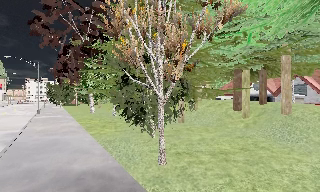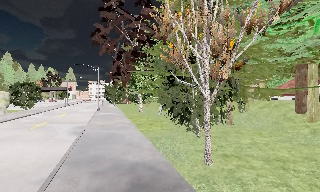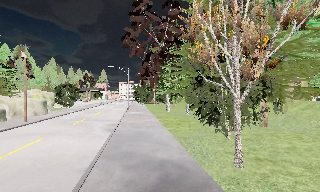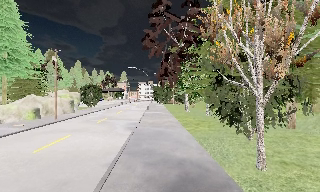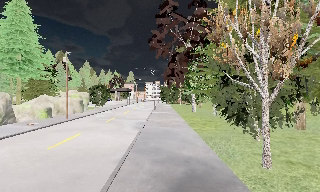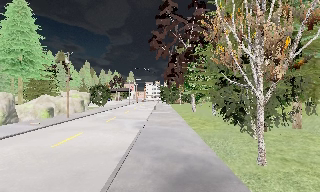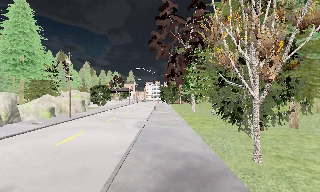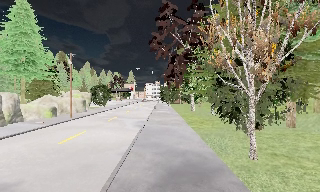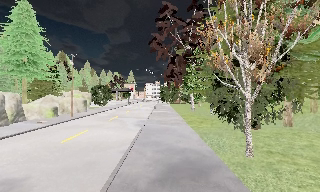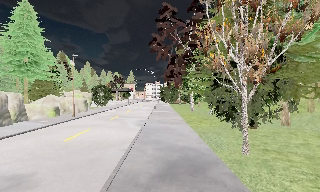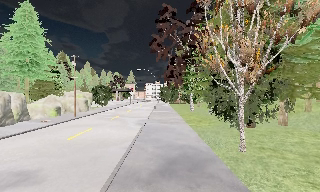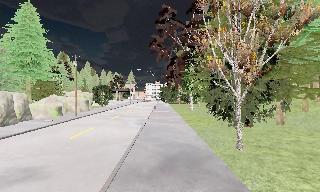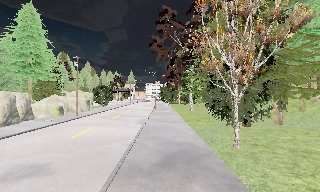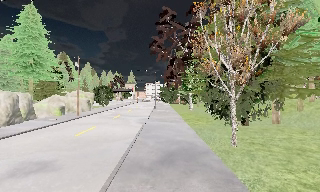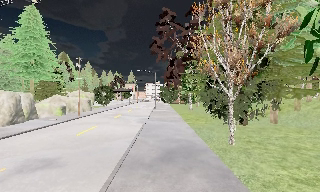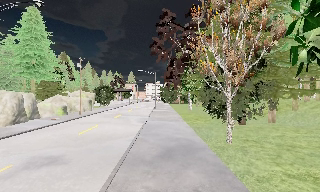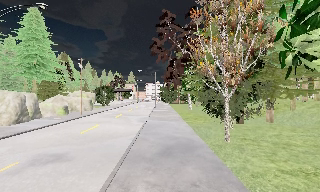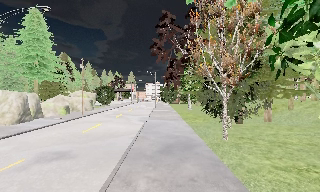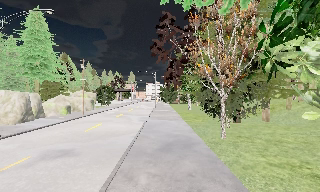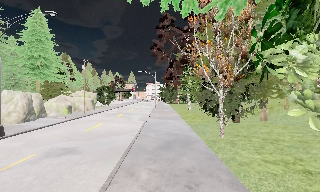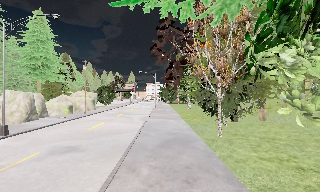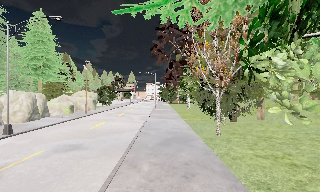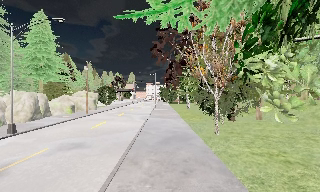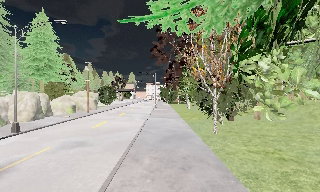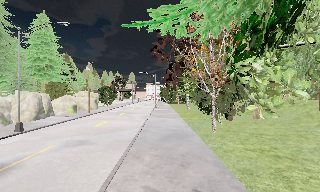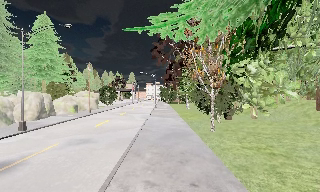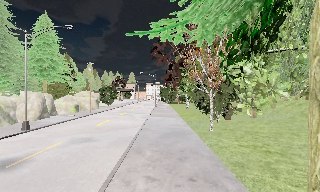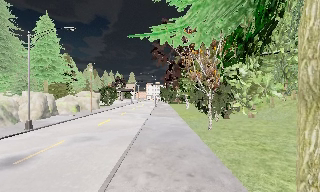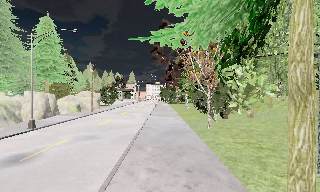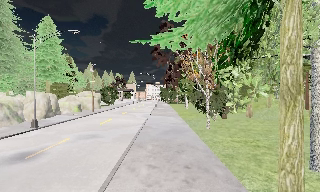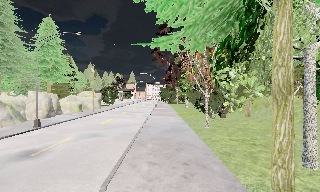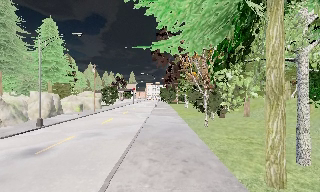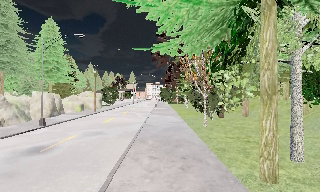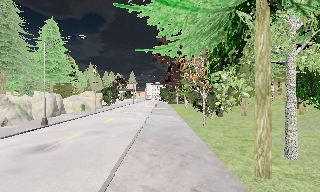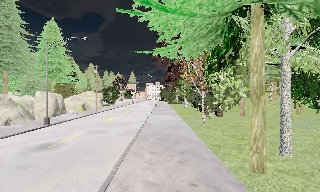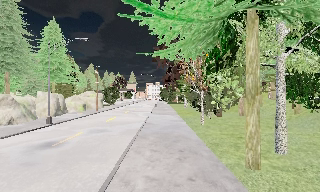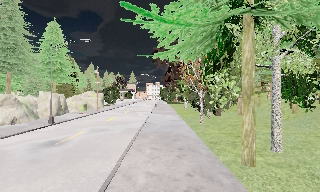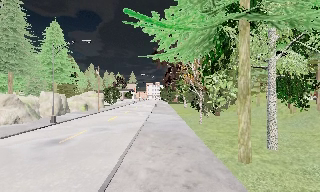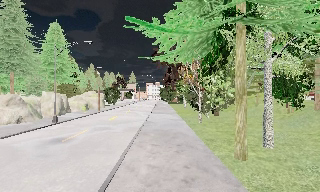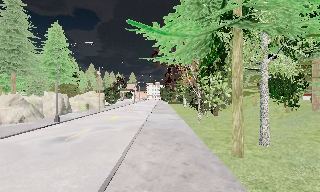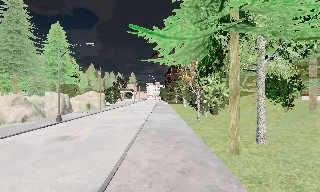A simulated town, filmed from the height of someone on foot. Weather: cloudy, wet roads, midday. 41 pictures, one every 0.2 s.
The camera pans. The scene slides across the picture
to the right.
The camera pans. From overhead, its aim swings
counterclockwise.
0.0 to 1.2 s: The camera pans to its left, which is counterclockwise from overhead, by about 35 degrees. It travels backward, about 1.5 m.
1.2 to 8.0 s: The camera travels backward, about 10 m, so what stands in front gets smaller.
The film runs backward here.
